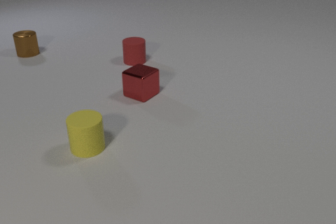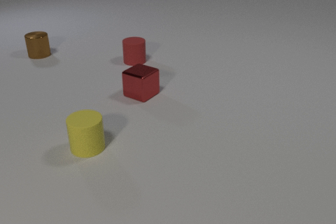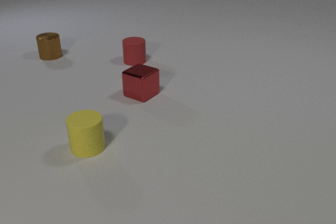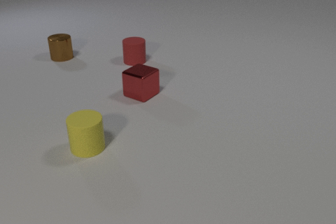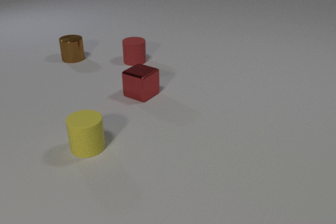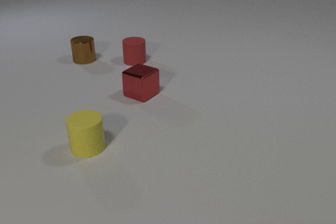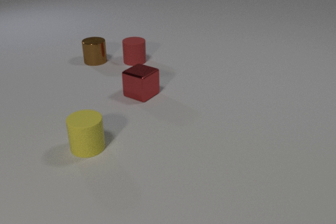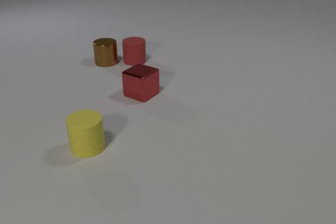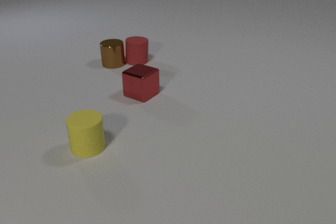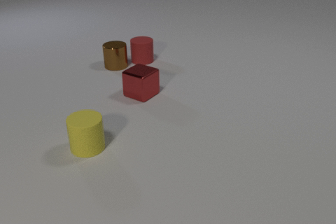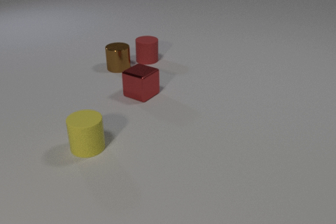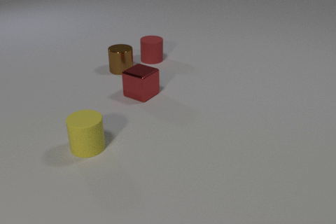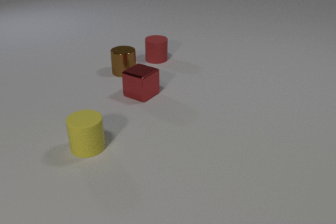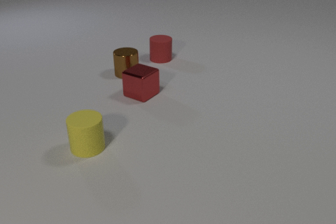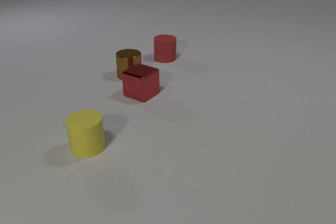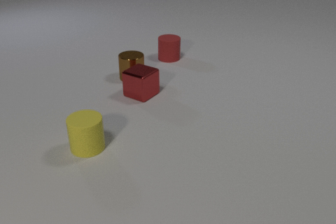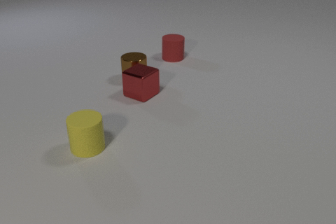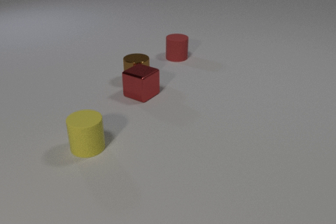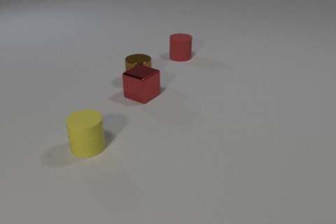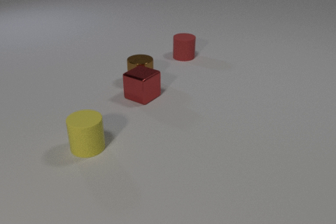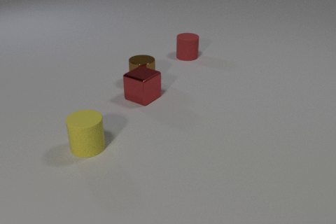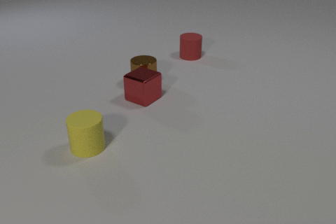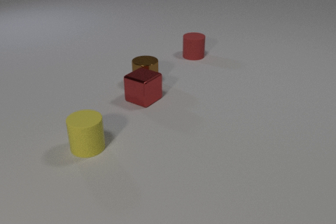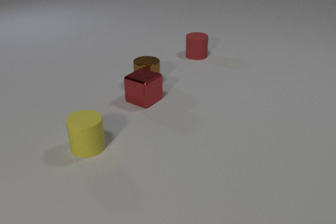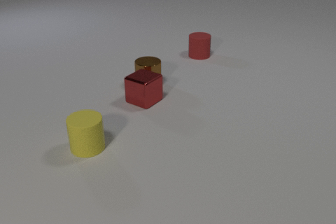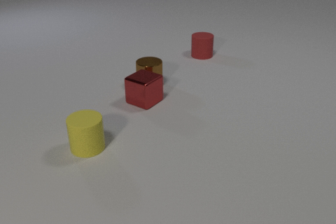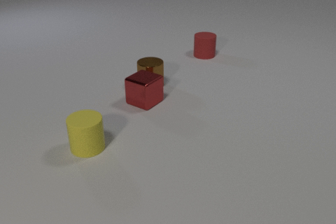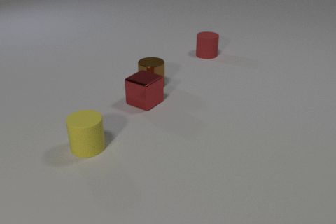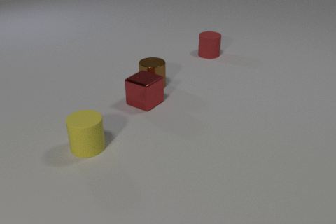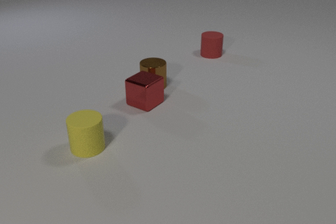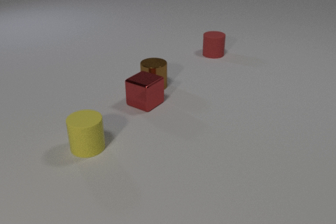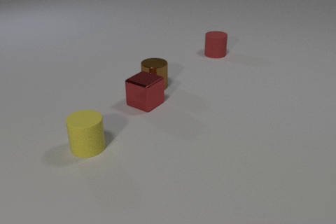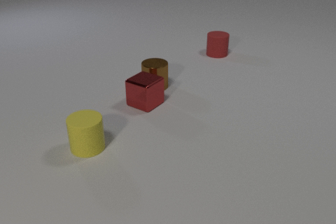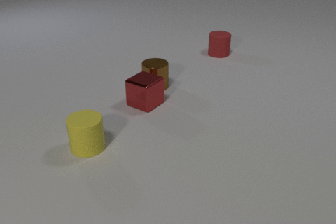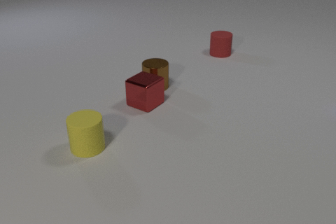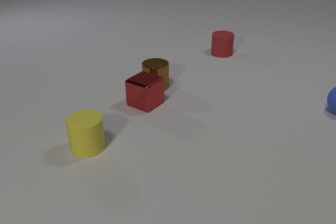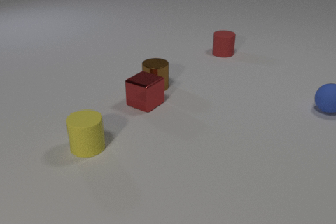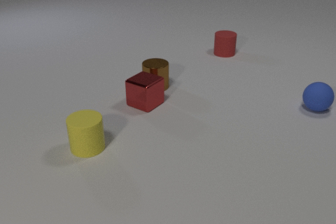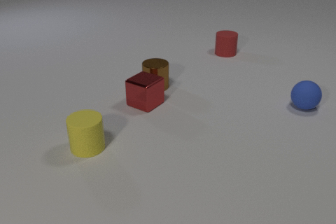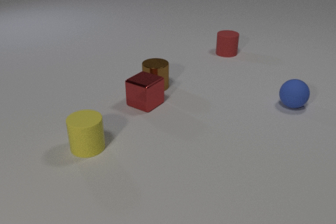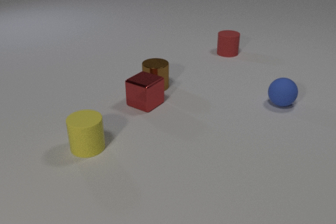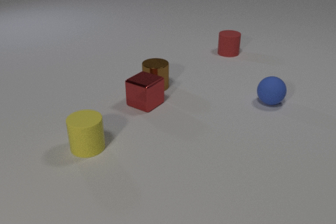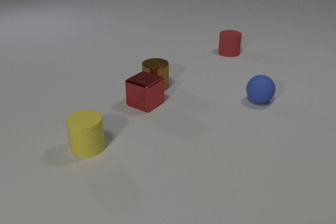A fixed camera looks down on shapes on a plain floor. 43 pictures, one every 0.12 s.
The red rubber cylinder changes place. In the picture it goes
to the right.
0.00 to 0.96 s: The brown metal cylinder slides to the right and toward the camera. The brown metal cylinder and the red rubber cylinder collide.
0.96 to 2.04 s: The brown metal cylinder slides toward the camera and to the right. The red rubber cylinder slides to the right. The brown metal cylinder and the red metal cube collide.
2.04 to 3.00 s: The brown metal cylinder slides to the right and toward the camera. The red rubber cylinder slides to the right. The red metal cube slides toward the camera.
3.00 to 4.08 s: The brown metal cylinder slides to the right. The red rubber cylinder slides to the right.
4.08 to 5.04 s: The red rubber cylinder slides to the right. The blue rubber sphere comes in at the right edge, rolls to the left.
What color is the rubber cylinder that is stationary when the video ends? yellow.
What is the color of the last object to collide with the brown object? red.
How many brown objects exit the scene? 0.
